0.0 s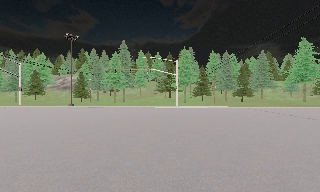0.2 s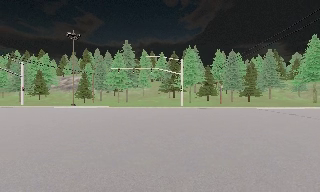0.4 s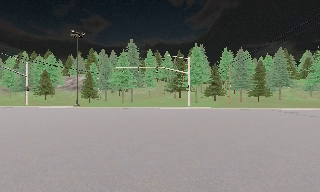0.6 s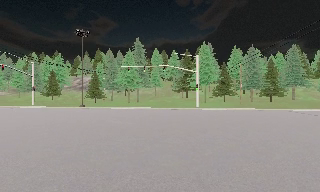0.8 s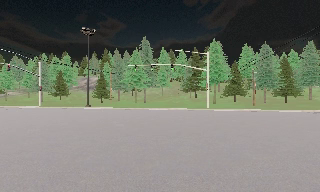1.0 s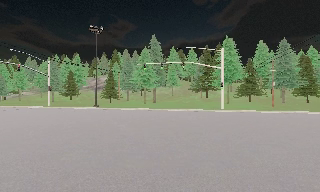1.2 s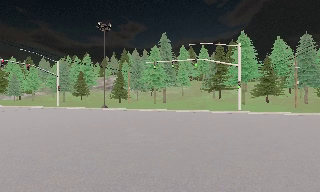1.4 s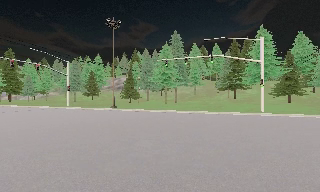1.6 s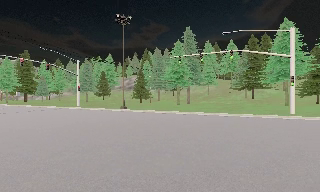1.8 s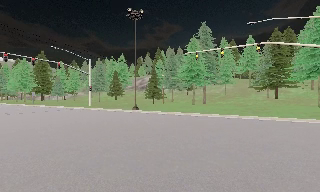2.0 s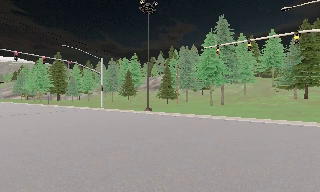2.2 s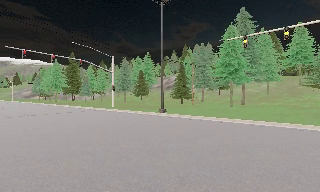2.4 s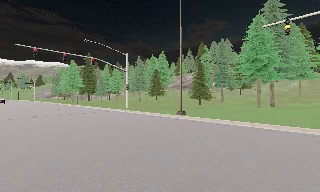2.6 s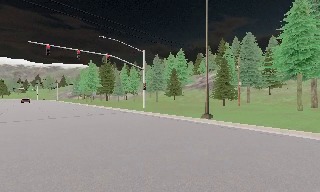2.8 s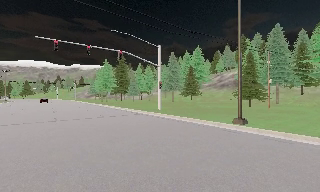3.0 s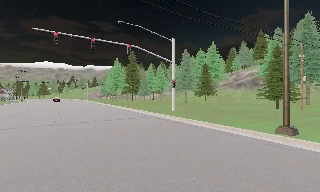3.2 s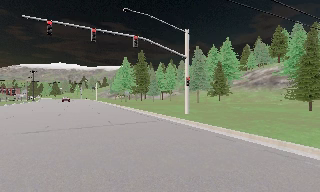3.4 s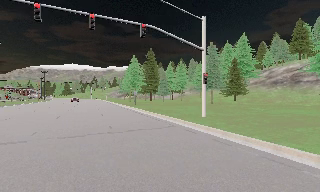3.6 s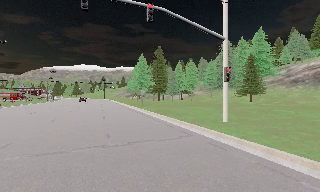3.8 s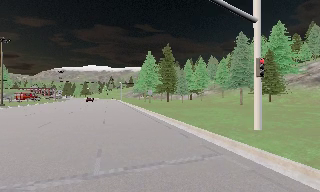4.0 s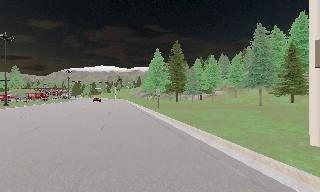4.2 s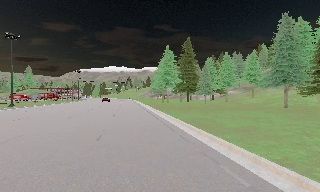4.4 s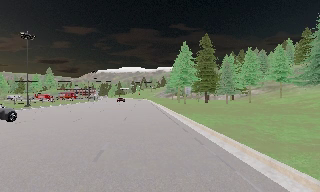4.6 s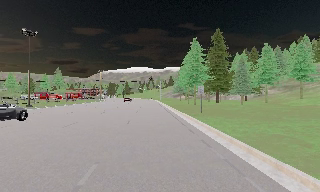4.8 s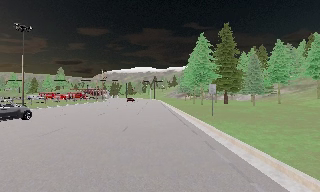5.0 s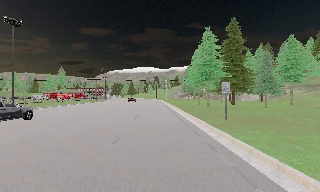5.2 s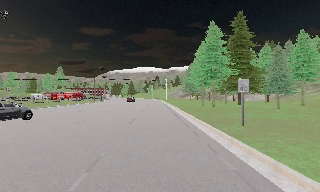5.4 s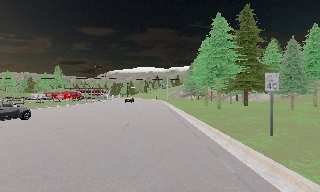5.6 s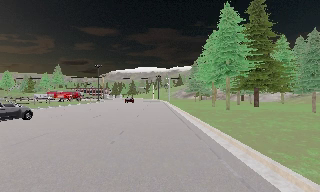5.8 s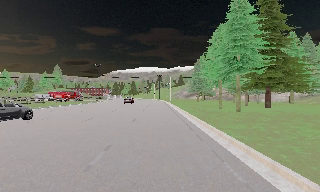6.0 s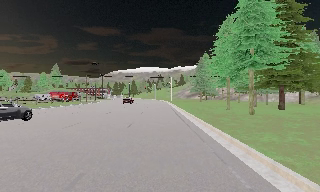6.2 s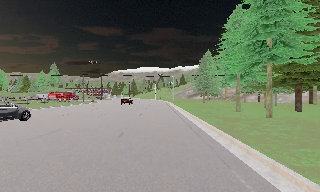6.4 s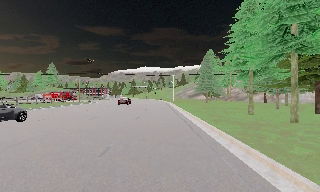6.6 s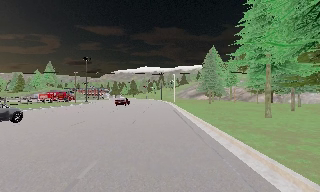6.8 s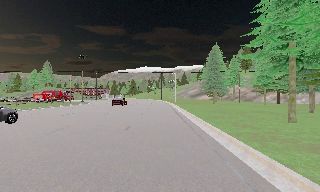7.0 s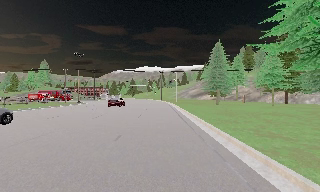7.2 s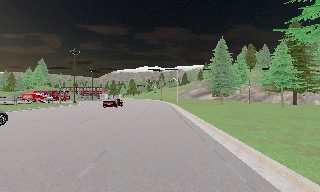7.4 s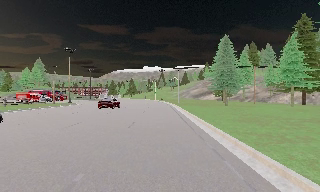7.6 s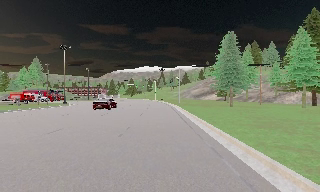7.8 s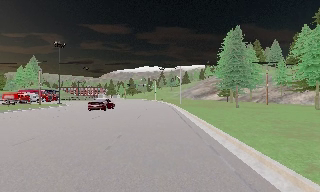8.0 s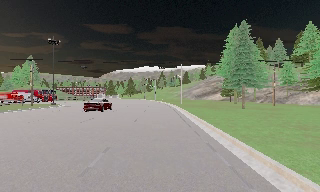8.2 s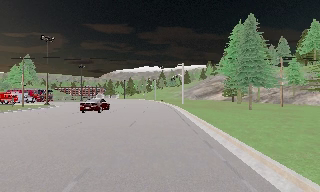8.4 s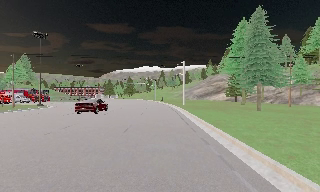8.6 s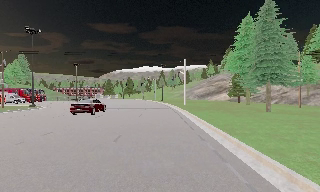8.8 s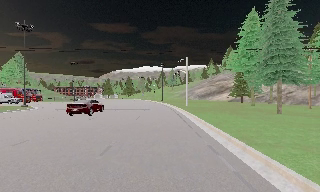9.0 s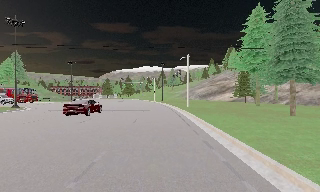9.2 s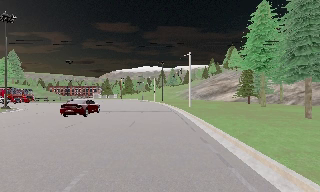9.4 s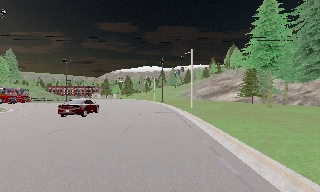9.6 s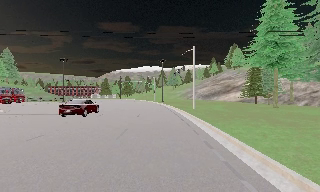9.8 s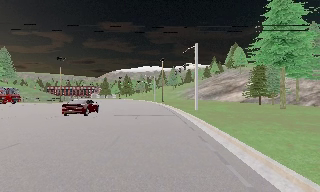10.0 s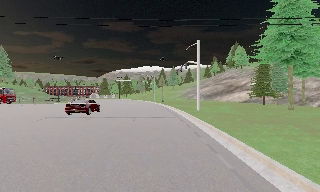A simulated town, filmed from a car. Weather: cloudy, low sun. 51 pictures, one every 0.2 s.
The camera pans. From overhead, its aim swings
counterclockwise.
The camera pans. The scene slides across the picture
to the right.
0.0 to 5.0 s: The scene slides to the right, as the camera pans about 85 degrees to its left. It travels forward, about 45 m. It gains speed.
5.0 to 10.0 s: The camera travels forward, about 45 m, so what stands in front looms larger. It loses speed.
The film runs forward here.
